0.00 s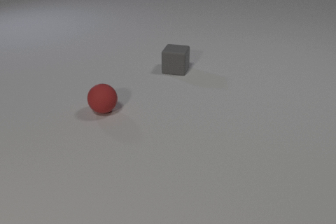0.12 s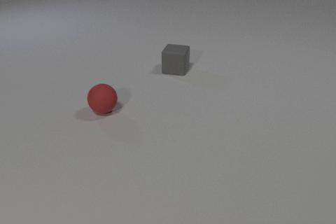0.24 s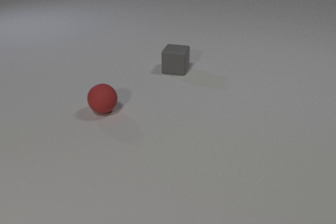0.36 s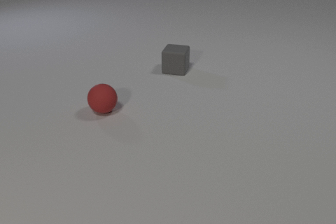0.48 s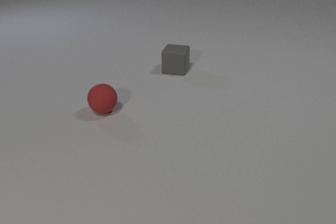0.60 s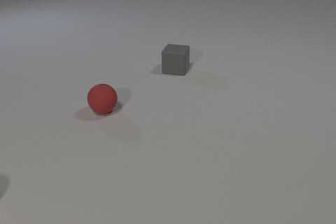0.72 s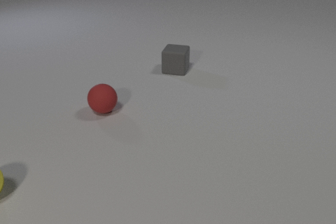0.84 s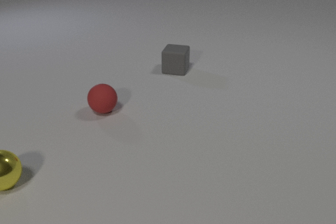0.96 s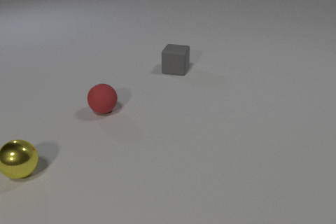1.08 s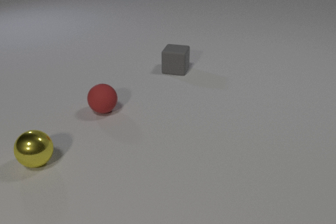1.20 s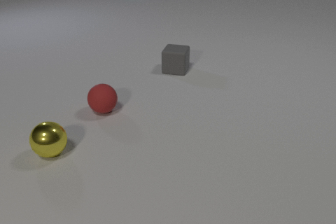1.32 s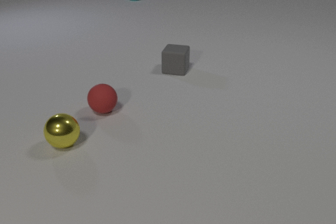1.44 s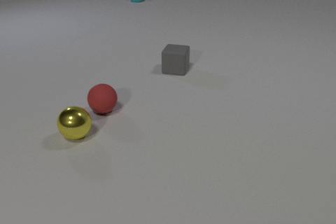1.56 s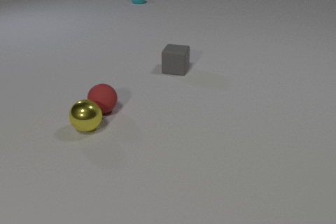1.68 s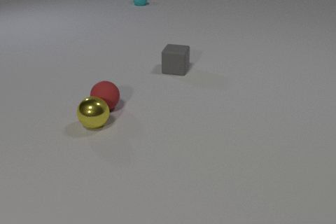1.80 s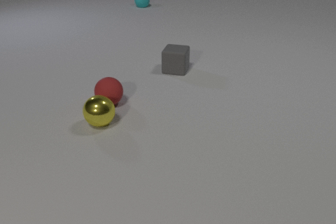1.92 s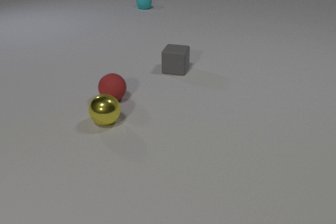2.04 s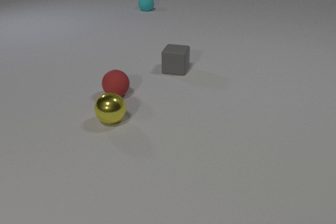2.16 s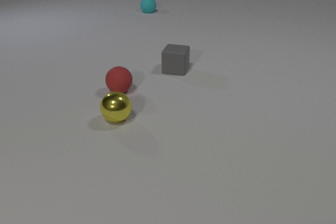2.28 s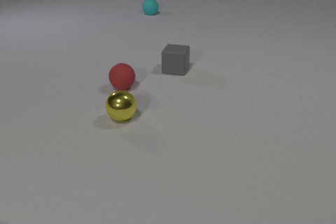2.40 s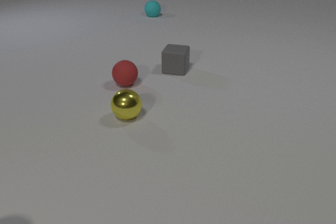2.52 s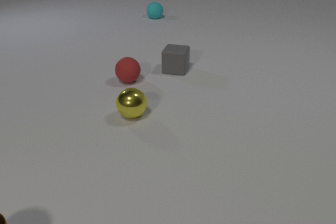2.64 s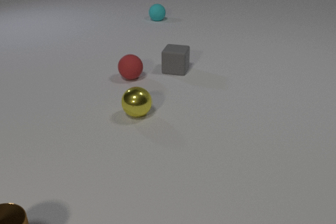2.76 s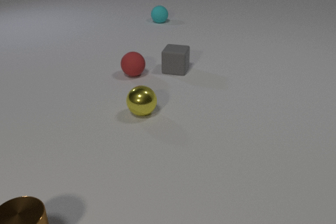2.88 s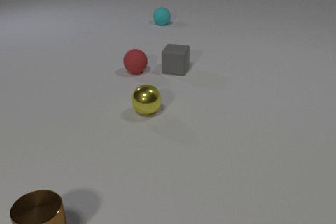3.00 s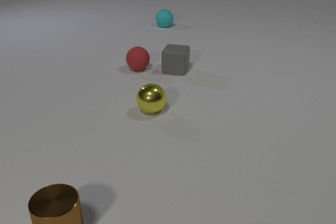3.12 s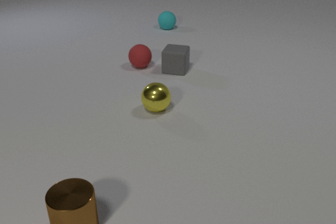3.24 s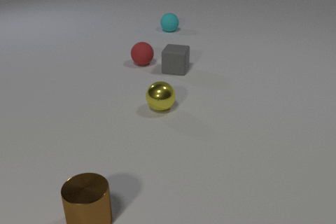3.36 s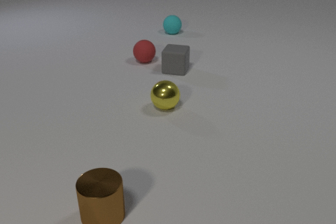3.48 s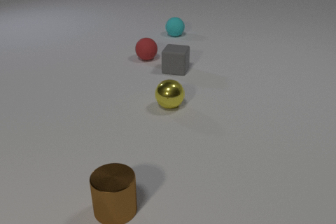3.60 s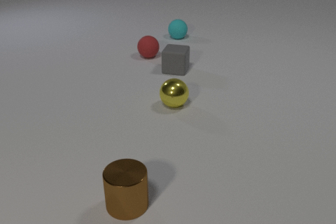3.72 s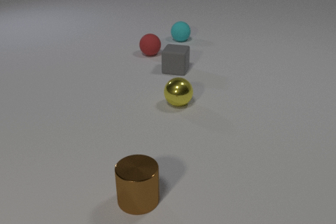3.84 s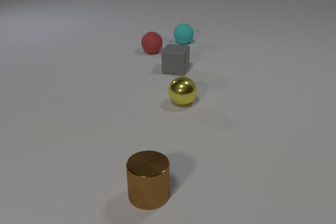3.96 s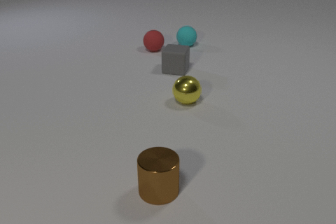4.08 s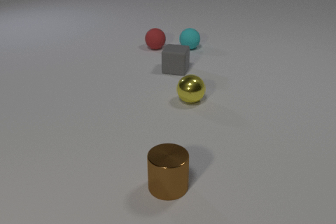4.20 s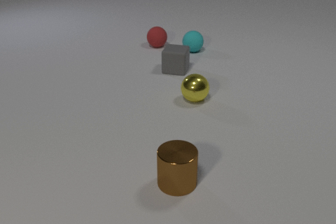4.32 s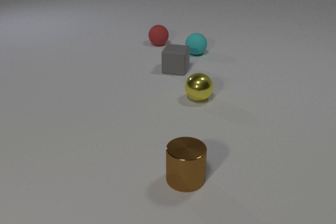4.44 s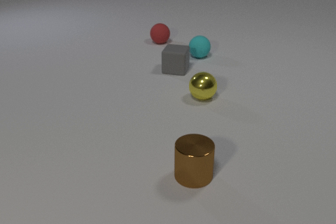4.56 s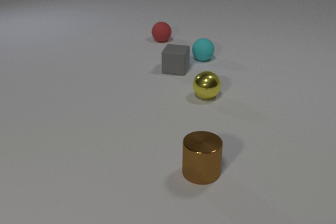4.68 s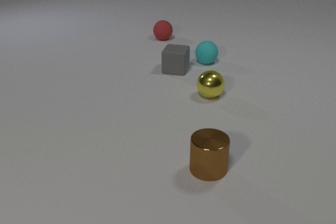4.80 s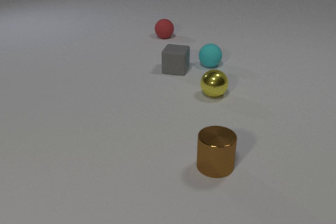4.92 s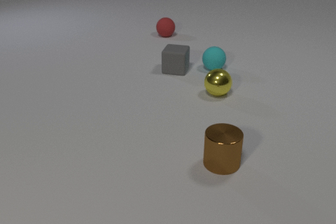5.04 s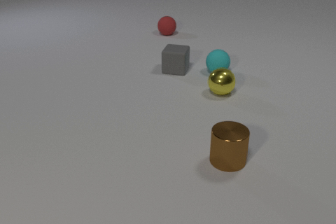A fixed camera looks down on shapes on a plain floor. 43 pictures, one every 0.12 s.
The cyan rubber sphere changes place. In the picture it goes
toward the camera.
The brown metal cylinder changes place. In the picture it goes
to the right.
0.00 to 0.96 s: The yellow metal sphere comes in at the left edge, rolls to the right and away from the camera.
0.96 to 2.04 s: The yellow metal sphere rolls to the right and away from the camera. The red rubber sphere rolls away from the camera and to the right. The cyan rubber sphere comes in at the top edge, rolls toward the camera. The yellow metal sphere and the red rubber sphere collide.
2.04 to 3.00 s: The yellow metal sphere rolls to the right and away from the camera. The red rubber sphere rolls away from the camera. The cyan rubber sphere rolls toward the camera. The brown metal cylinder comes in at the bottom edge, slides to the right.
3.00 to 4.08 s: The yellow metal sphere rolls to the right and away from the camera. The red rubber sphere rolls away from the camera. The cyan rubber sphere rolls toward the camera. The brown metal cylinder slides to the right and away from the camera.
4.08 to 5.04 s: The yellow metal sphere rolls to the right and away from the camera. The red rubber sphere rolls away from the camera. The cyan rubber sphere rolls toward the camera and to the right. The brown metal cylinder slides to the right and away from the camera.
What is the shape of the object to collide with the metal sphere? sphere.
What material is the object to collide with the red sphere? metal.
What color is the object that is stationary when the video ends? gray.
